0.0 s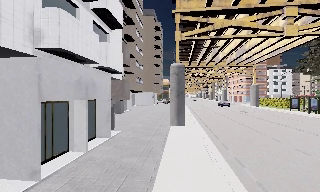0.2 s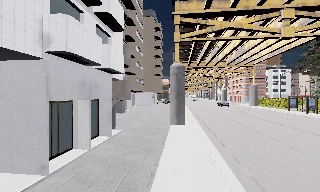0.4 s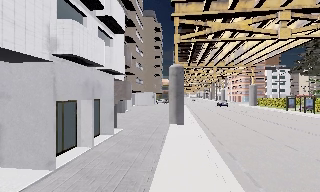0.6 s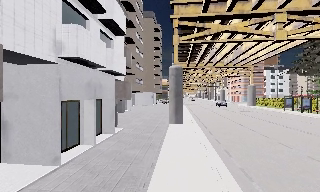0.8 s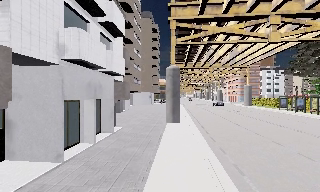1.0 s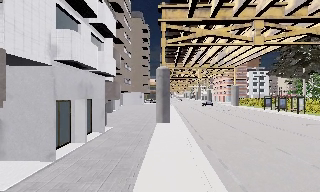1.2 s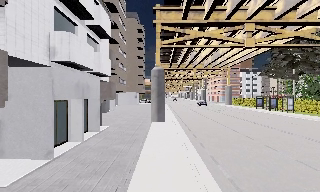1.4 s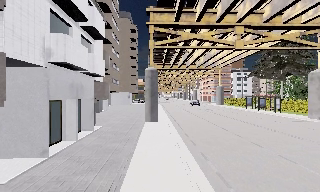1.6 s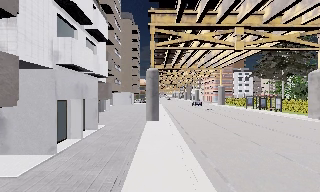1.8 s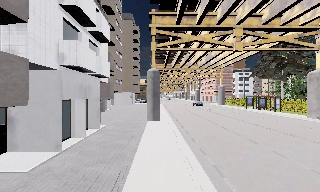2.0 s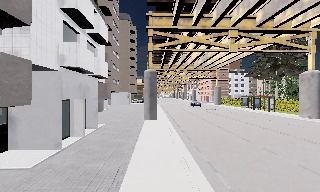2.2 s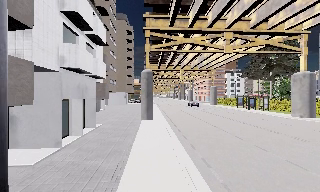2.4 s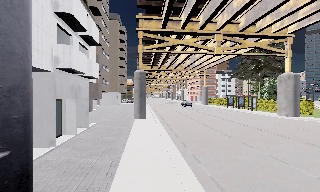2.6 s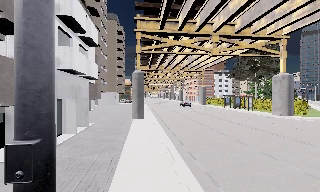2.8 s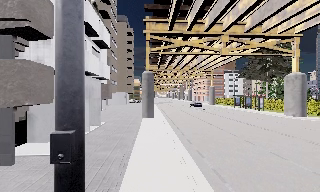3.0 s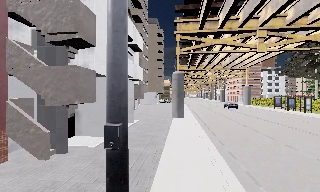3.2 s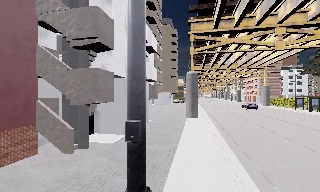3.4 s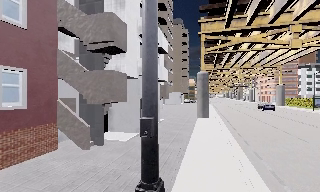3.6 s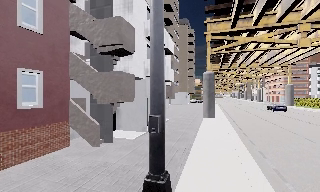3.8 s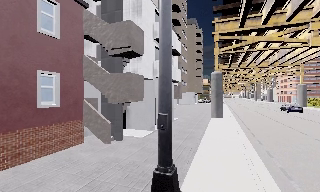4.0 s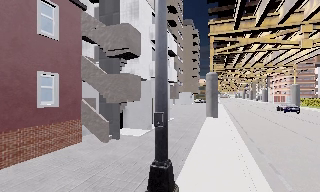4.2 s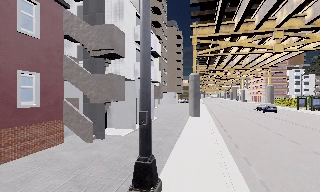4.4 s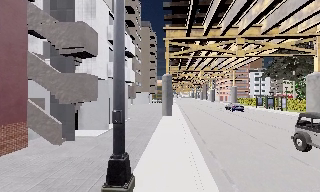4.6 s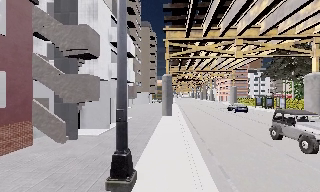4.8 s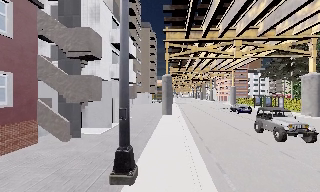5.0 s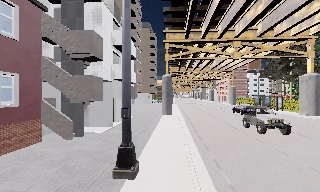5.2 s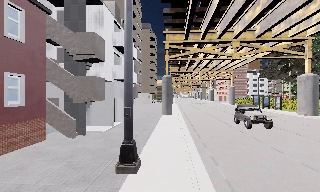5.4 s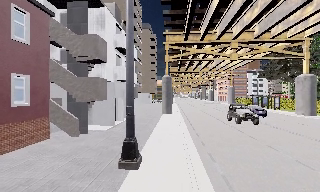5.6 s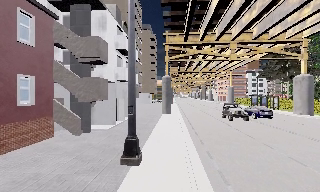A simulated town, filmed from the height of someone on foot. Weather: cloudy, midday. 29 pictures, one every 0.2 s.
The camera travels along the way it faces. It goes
backward.
0.0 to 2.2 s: The camera pans to its right, which is clockwise from overhead, by about 10 degrees. It travels backward, about 3.5 m, so what stands in front gets smaller.
2.2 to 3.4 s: The scene slides to the right, as the camera pans about 20 degrees to its left. It travels backward, about 2 m, so what stands in front gets smaller.
3.4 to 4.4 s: The scene slides to the left, as the camera pans about 10 degrees to its right. It travels backward, about 1.5 m, so what stands in front gets smaller.
4.4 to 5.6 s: The camera travels backward, about 2 m, so what stands in front gets smaller.
The film runs backward here.
